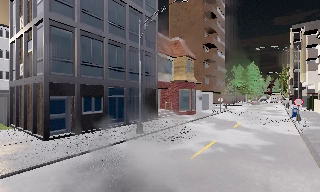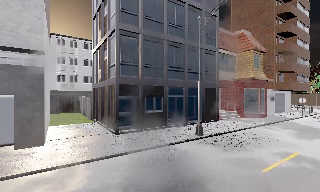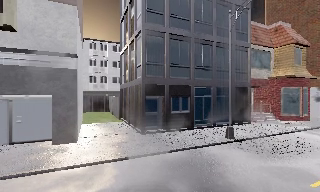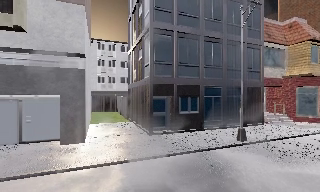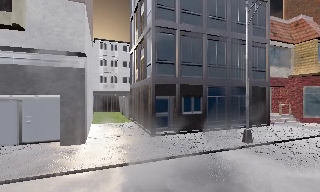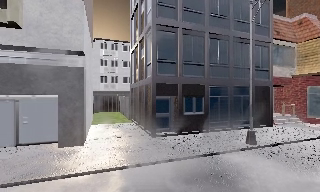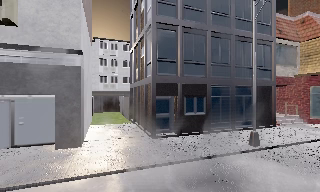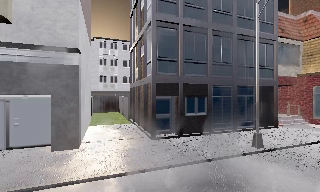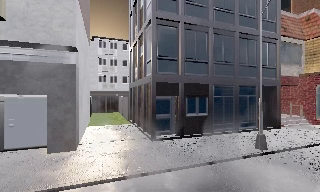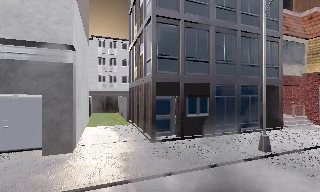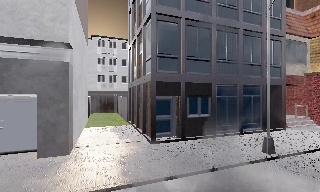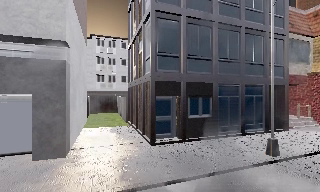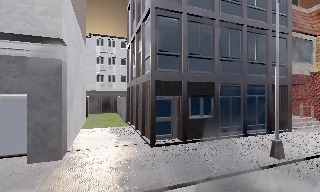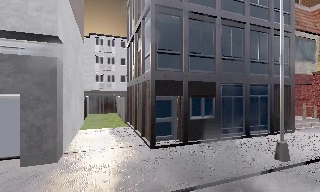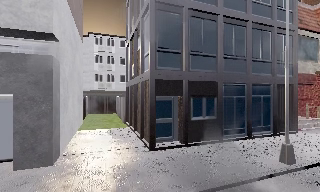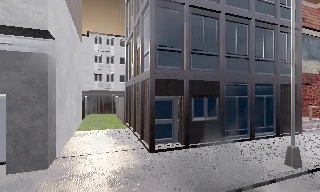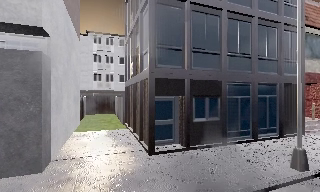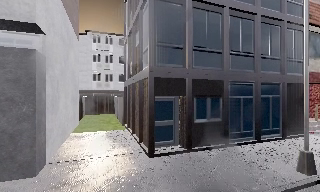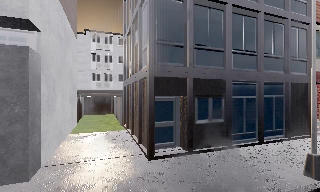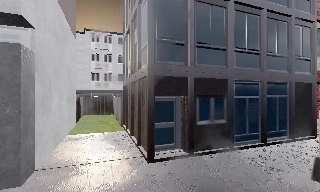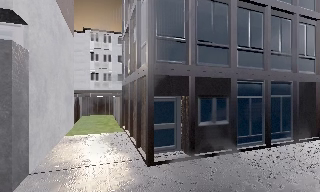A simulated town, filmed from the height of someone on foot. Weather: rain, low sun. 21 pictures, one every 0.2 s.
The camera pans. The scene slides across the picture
to the right.
The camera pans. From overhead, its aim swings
counterclockwise.
0.0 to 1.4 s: The camera pans to its left, which is counterclockwise from overhead, by about 35 degrees. It travels forward, about 2 m.
1.4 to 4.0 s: The camera travels forward, about 3.5 m, so what stands in front looms larger.
The film runs forward here.
